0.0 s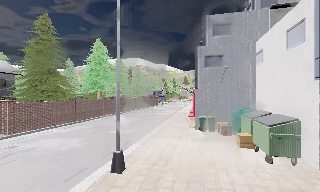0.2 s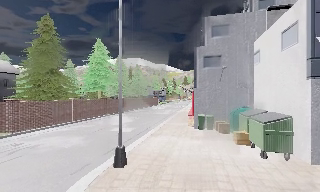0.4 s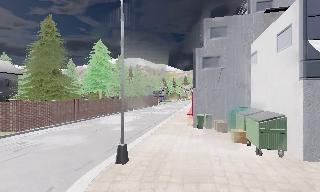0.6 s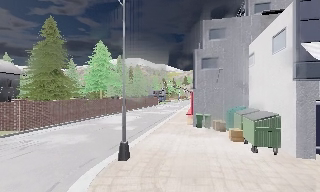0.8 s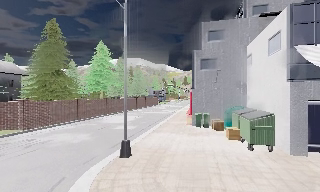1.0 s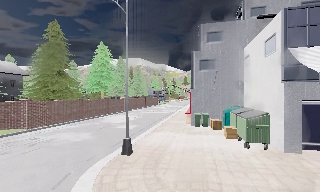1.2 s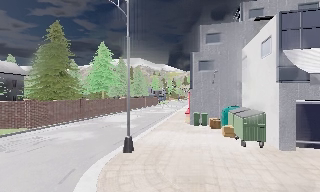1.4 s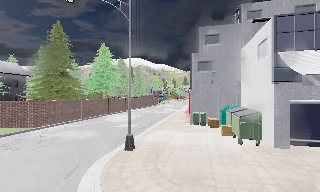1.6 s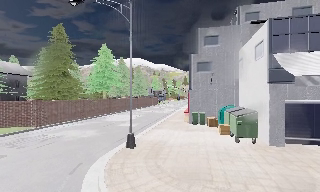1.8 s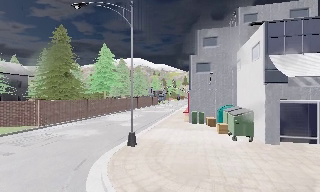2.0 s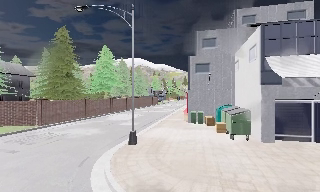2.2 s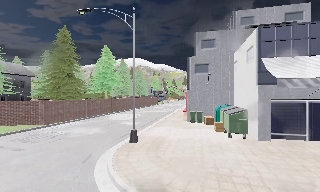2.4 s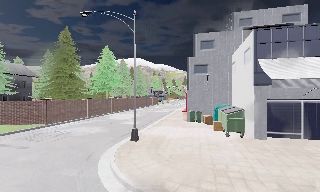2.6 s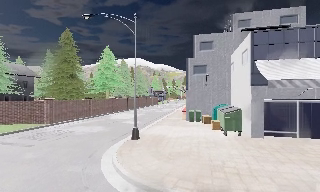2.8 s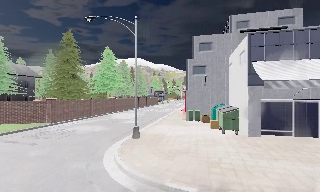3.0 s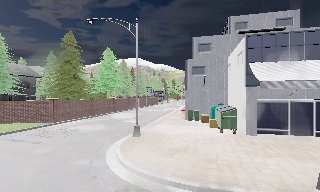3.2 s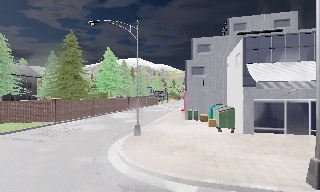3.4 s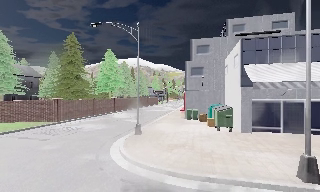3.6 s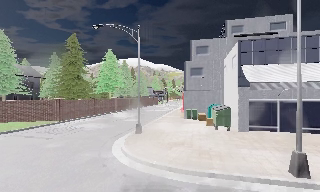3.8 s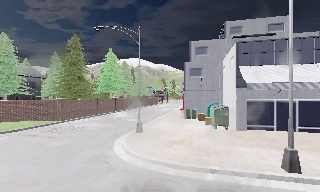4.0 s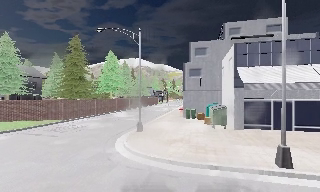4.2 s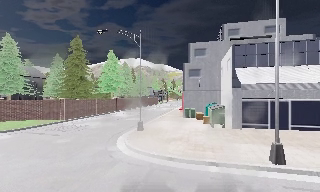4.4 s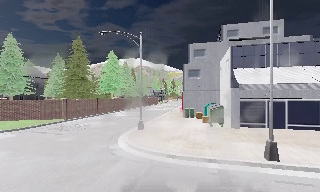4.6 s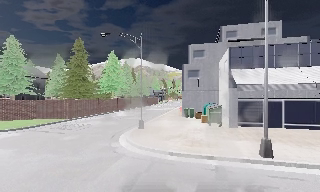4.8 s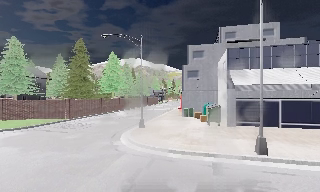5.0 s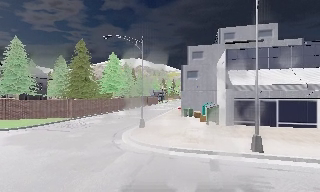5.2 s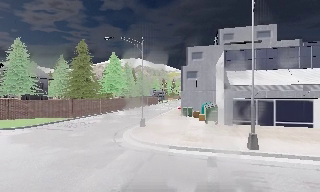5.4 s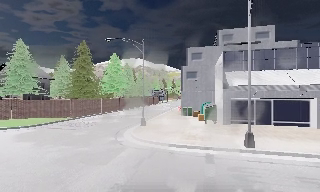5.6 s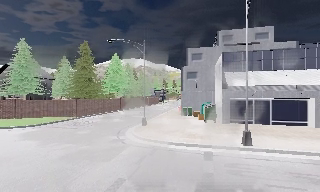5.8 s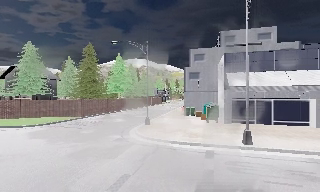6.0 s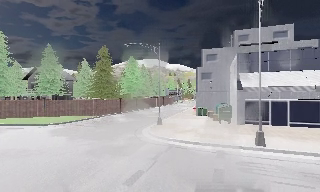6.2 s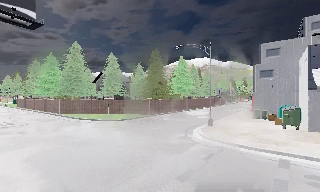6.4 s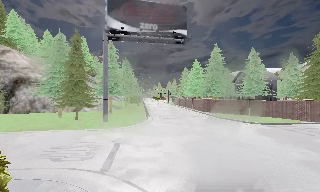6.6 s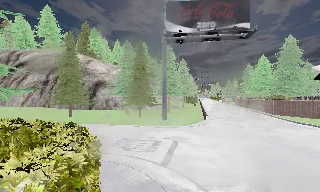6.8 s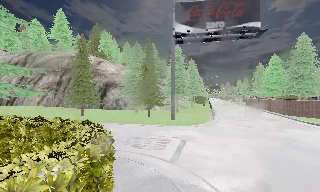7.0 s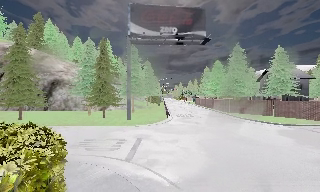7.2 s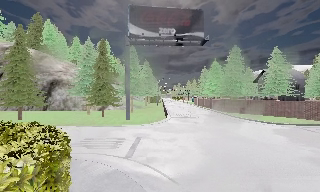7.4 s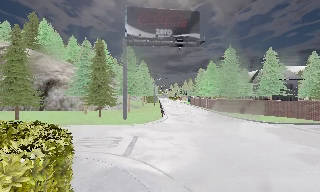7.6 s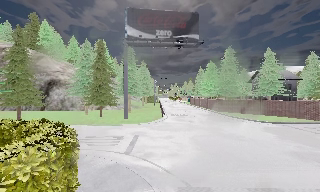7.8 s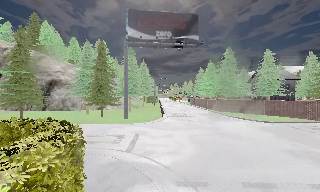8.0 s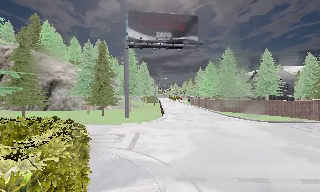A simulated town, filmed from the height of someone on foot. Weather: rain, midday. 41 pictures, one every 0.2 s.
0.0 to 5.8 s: The camera travels backward, about 9 m, so what stands in front gets smaller.
5.8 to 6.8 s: The scene slides to the right, as the camera pans about 90 degrees to its left. It travels backward, about 1.5 m.
6.8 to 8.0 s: The camera pans to its right, which is clockwise from overhead, by about 15 degrees. It travels backward, about 2 m, so what stands in front gets smaller.
The film runs backward here.
